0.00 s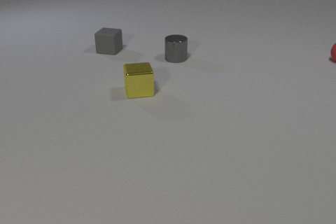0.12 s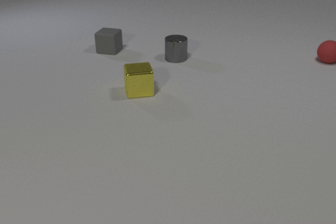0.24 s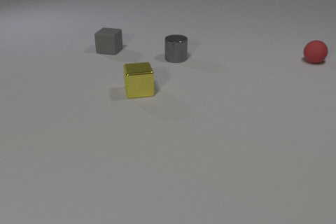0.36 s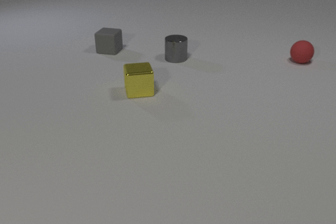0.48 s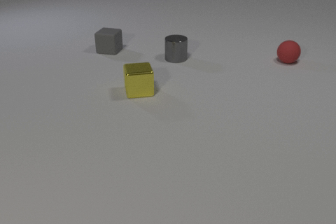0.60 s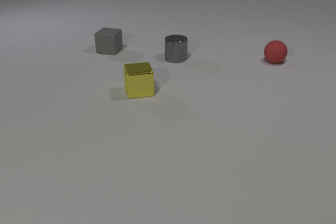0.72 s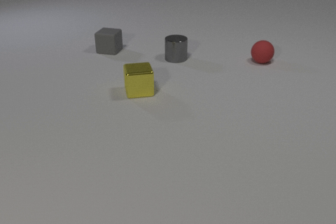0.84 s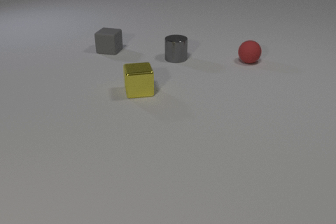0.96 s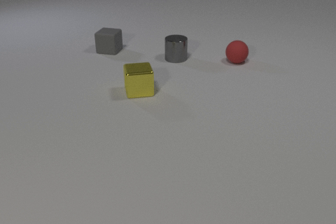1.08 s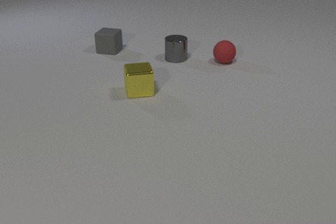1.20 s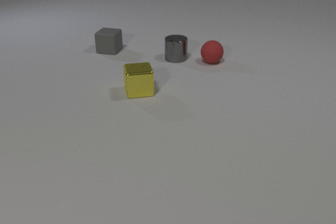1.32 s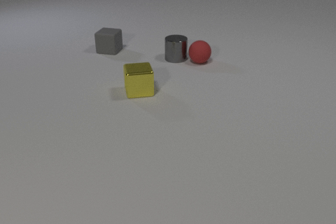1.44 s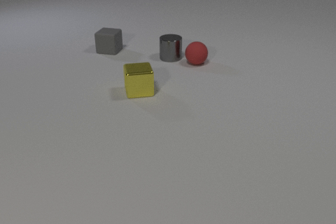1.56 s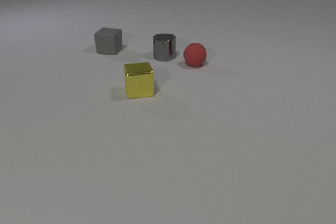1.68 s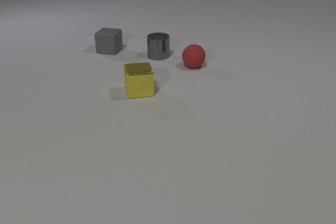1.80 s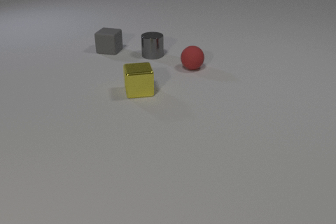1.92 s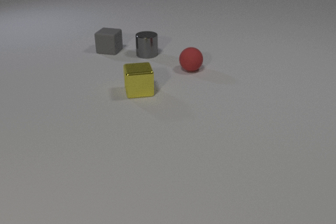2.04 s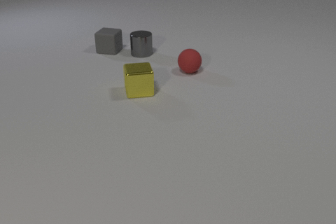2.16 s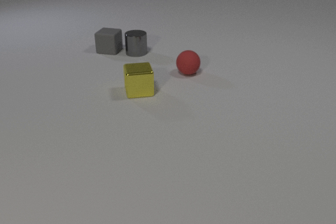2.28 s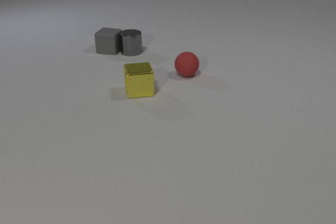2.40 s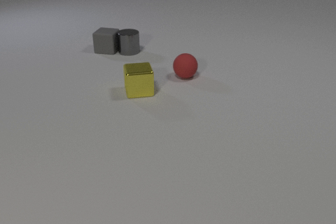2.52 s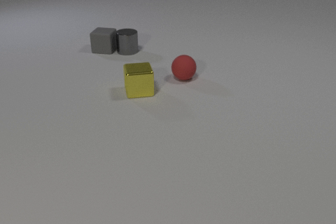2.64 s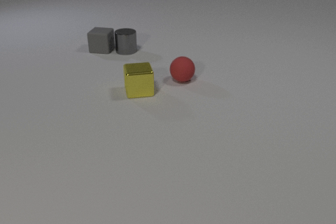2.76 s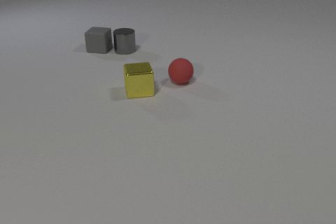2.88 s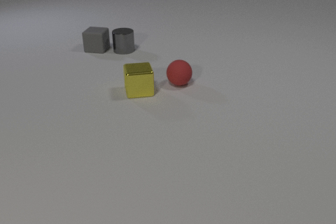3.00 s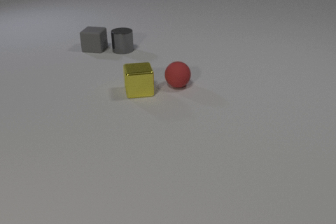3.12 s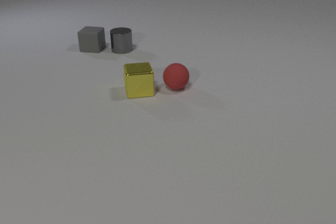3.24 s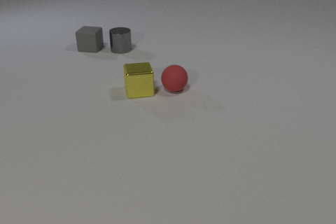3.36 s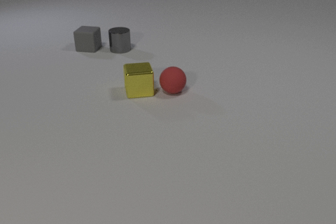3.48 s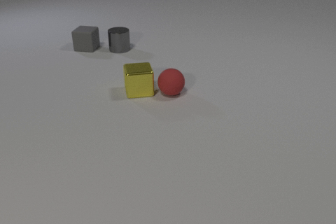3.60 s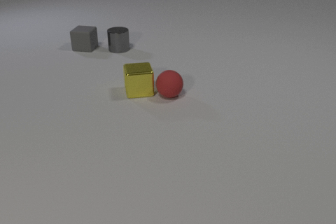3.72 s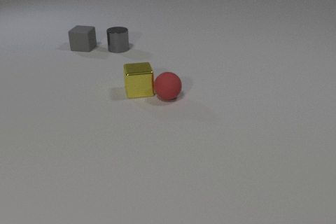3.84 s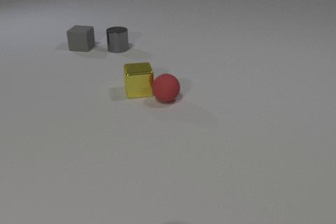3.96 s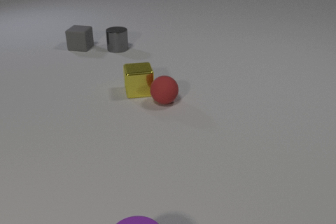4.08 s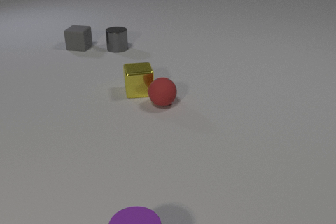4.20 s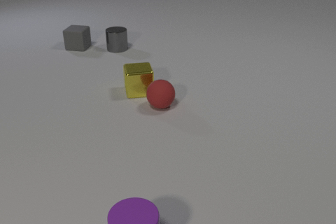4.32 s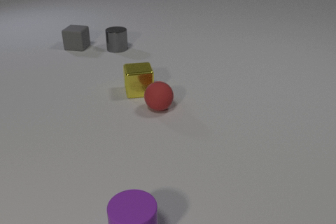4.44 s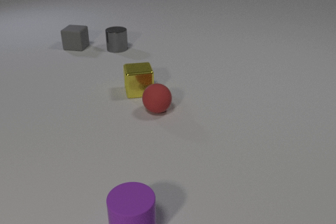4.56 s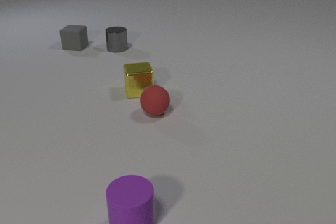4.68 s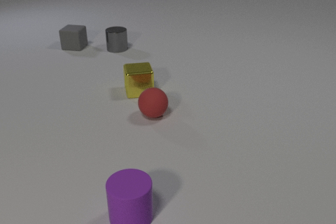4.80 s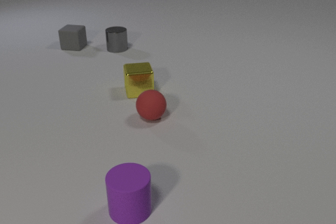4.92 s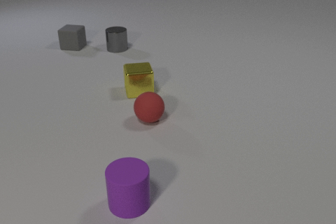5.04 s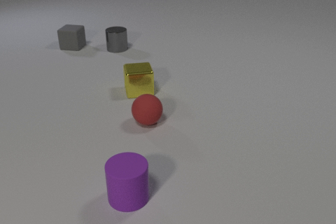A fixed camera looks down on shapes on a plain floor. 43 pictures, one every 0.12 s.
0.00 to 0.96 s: The red rubber sphere rolls to the left.
0.96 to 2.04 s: The red rubber sphere rolls to the left and toward the camera. The gray metal cylinder slides to the left and away from the camera. The red rubber sphere and the gray metal cylinder collide.
2.04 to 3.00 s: The red rubber sphere rolls toward the camera. The gray metal cylinder slides to the left and away from the camera. The gray rubber cube slides to the left and away from the camera. The gray metal cylinder and the gray rubber cube collide.
3.00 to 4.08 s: The red rubber sphere rolls toward the camera. The gray metal cylinder slides to the left and away from the camera. The gray rubber cube slides to the left and away from the camera. The purple rubber cylinder comes in at the bottom edge, slides away from the camera.
4.08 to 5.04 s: The red rubber sphere rolls toward the camera and to the left. The gray rubber cube slides to the left. The purple rubber cylinder slides away from the camera.
What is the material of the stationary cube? metal.
How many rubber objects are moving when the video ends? 3.
What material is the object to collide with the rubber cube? metal.
